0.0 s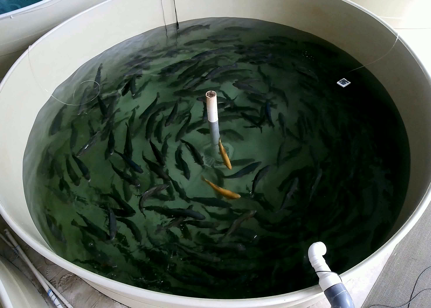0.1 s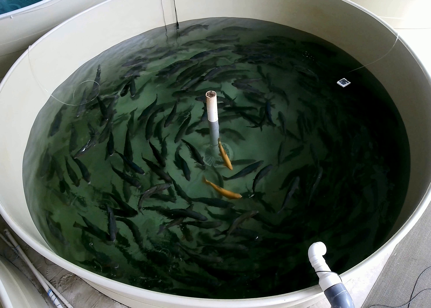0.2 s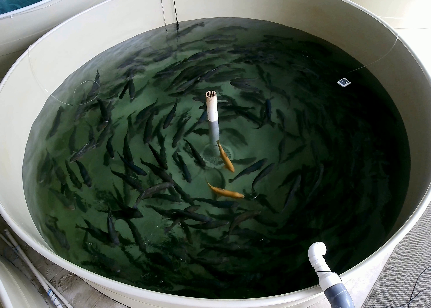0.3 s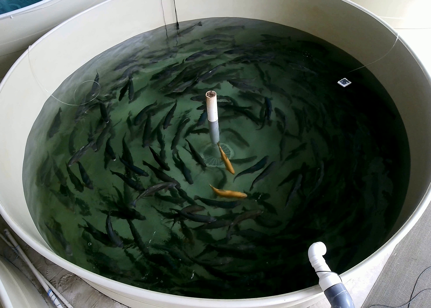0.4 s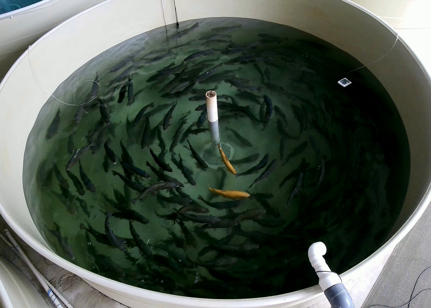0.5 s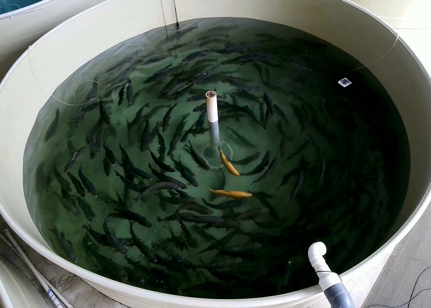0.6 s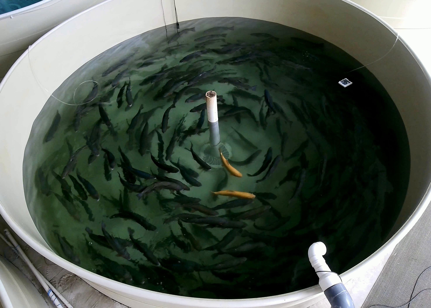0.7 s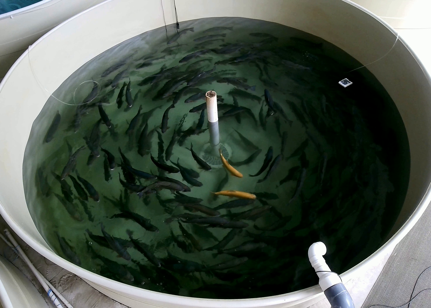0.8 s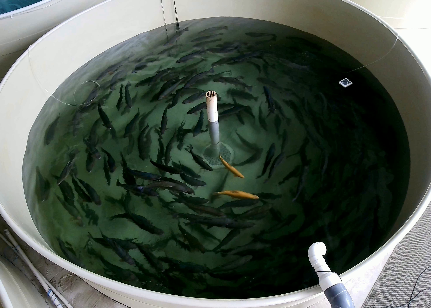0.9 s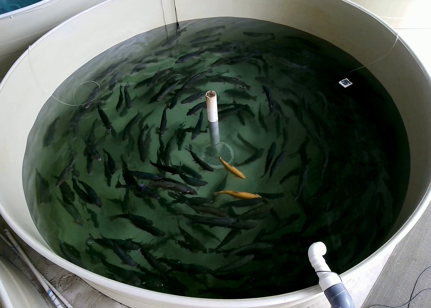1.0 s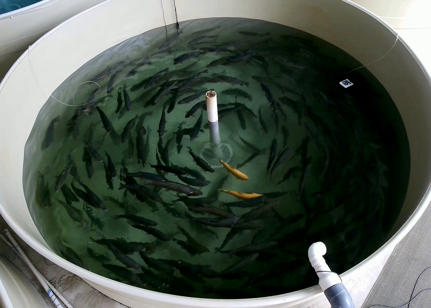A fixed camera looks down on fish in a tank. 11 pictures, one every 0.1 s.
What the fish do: Normal cruising.
